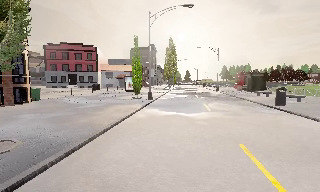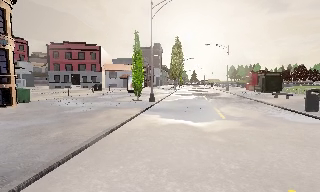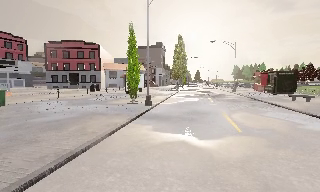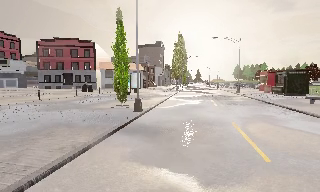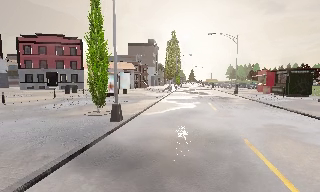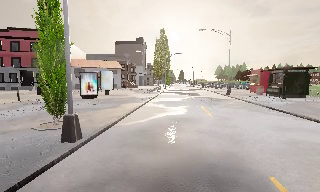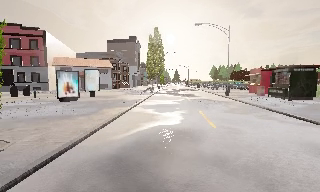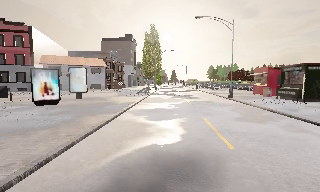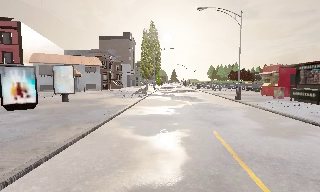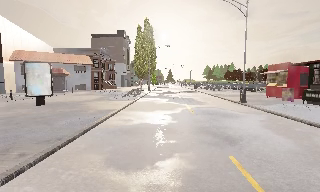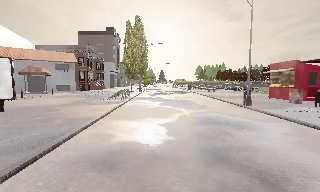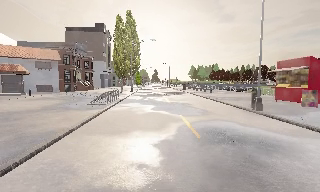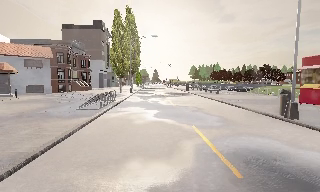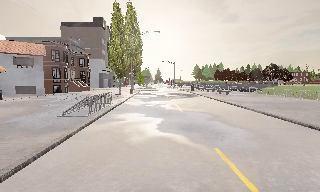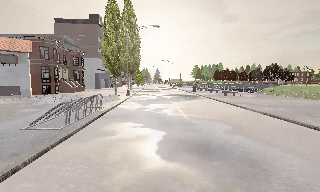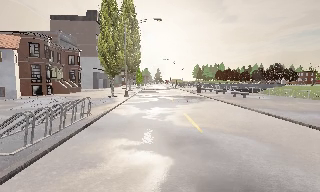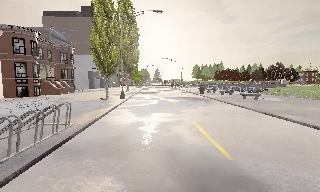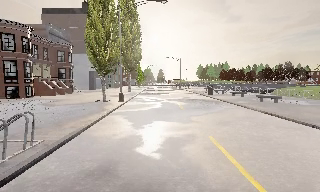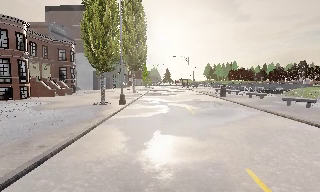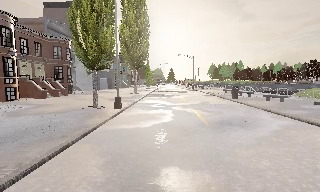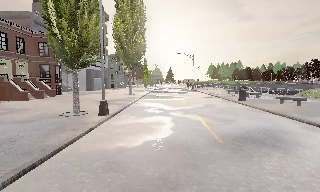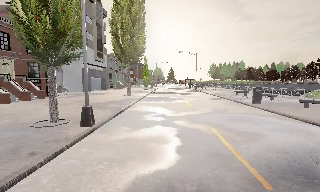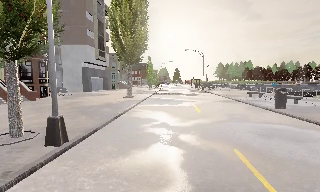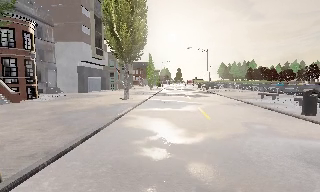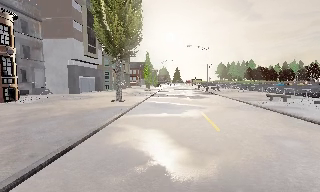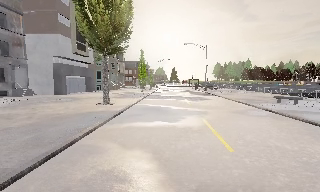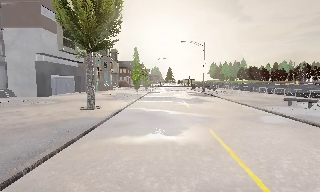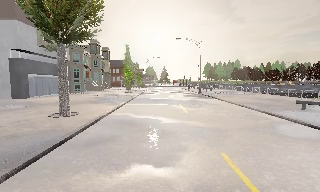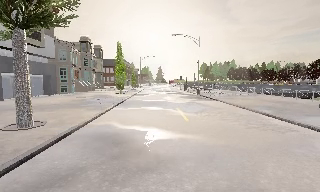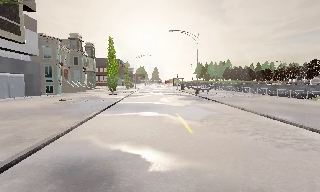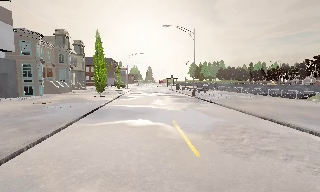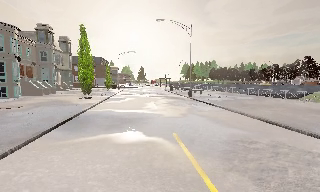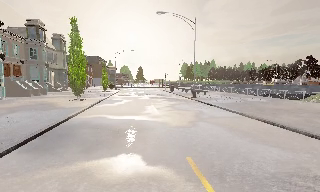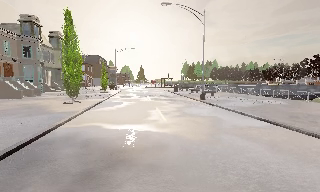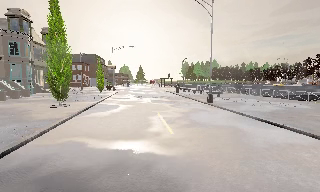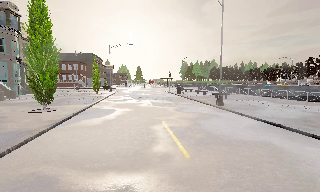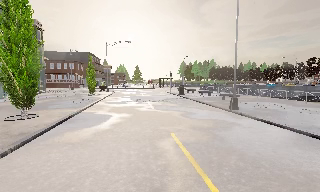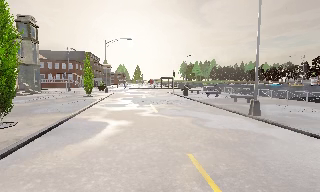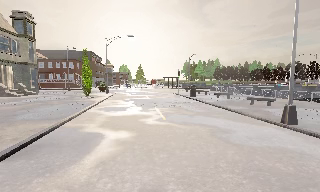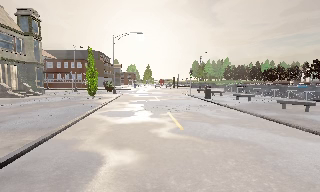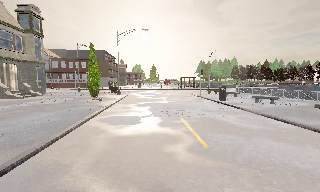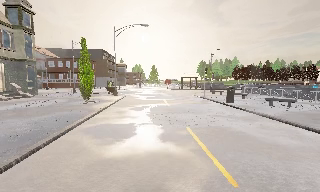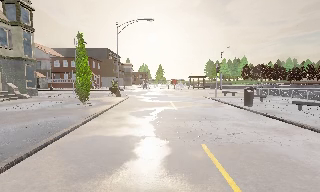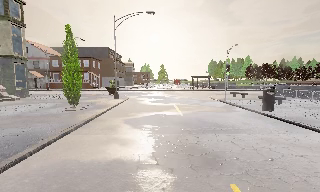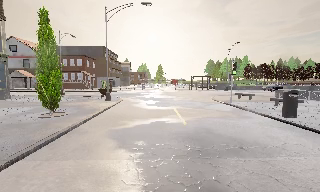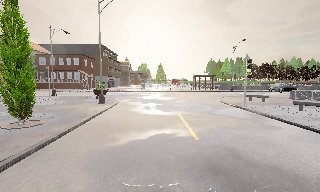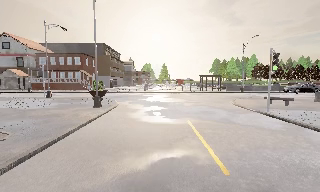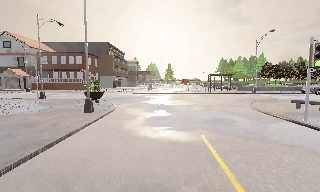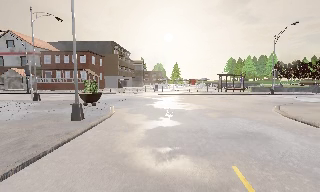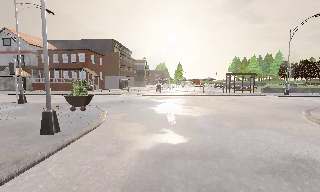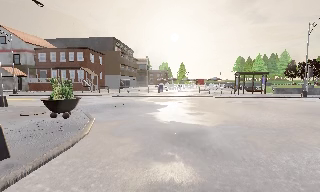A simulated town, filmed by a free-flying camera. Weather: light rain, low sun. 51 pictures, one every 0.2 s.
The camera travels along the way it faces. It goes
forward.
0.0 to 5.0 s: The camera travels forward, about 45 m, so what stands in front looms larger.
5.0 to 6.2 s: The camera pans to its right, which is clockwise from overhead, by about 10 degrees. It travels forward, about 10 m, so what stands in front looms larger.
6.2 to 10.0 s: The camera swings to its left by about 15 degrees, and the scene slides to the right. It travels forward, about 30 m, so what stands in front looms larger.
The film runs backward here.
